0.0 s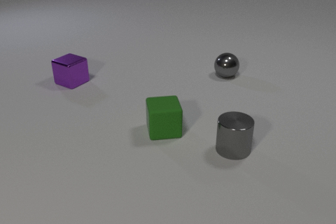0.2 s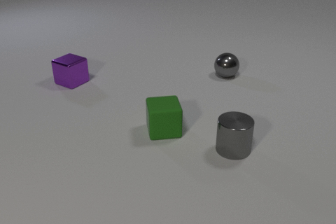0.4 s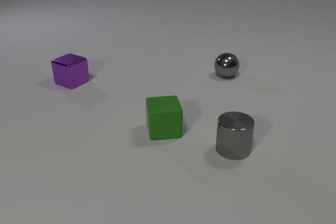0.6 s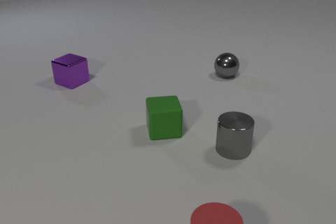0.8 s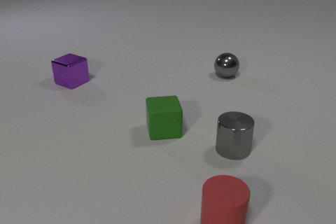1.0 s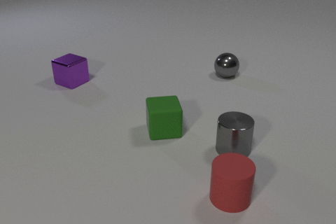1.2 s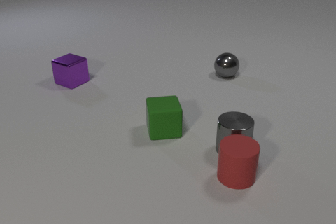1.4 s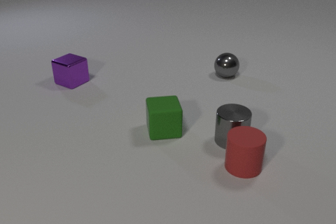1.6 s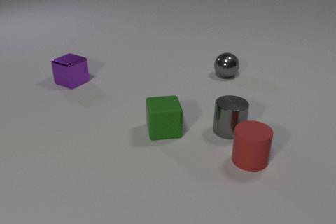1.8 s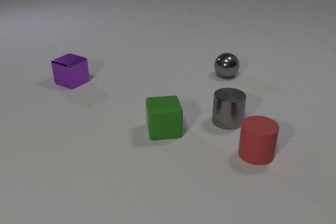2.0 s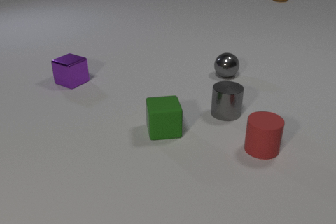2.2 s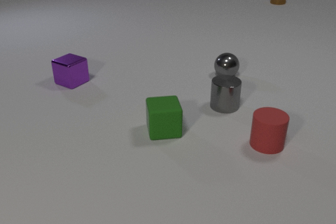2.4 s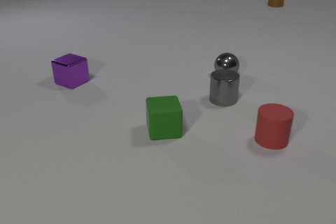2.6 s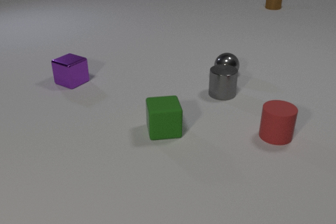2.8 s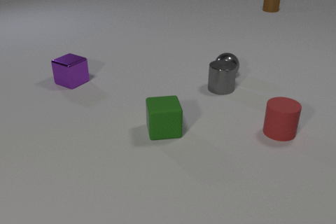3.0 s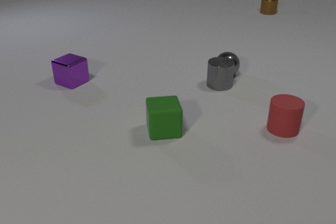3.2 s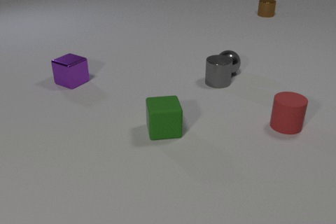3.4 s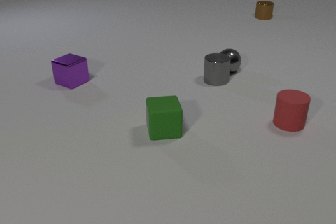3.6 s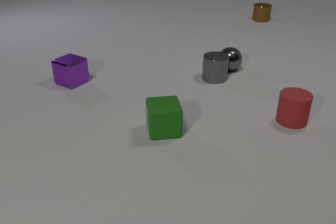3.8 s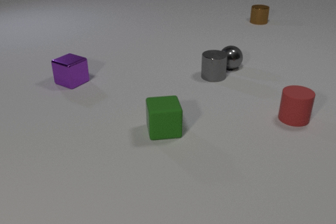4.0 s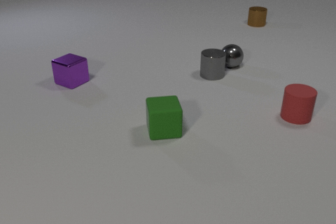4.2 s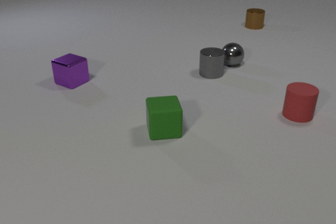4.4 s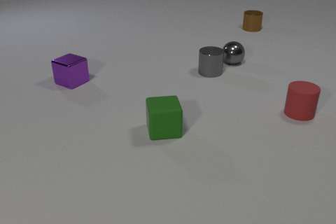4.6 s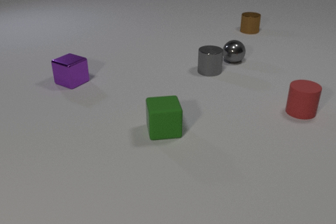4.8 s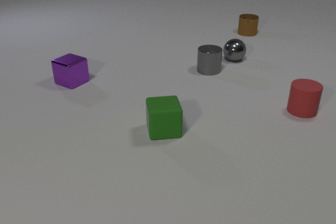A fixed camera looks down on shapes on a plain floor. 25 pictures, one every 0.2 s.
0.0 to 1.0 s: The red rubber cylinder comes in at the bottom edge, slides away from the camera.
1.0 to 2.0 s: The red rubber cylinder slides away from the camera. The gray metal cylinder slides away from the camera. The brown metal cylinder comes in at the top edge, slides toward the camera. The red rubber cylinder and the gray metal cylinder collide.
2.0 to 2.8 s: The red rubber cylinder slides away from the camera and to the right. The gray metal cylinder slides away from the camera. The brown metal cylinder slides toward the camera.
2.8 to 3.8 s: The red rubber cylinder slides away from the camera and to the right. The gray metal cylinder slides away from the camera. The gray metal sphere rolls away from the camera. The brown metal cylinder slides toward the camera. The gray metal cylinder and the gray metal sphere collide.
3.8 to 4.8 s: The red rubber cylinder slides away from the camera. The gray metal cylinder slides away from the camera. The gray metal sphere rolls away from the camera. The brown metal cylinder slides toward the camera.
What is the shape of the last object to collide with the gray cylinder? sphere.
What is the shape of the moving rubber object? cylinder.
What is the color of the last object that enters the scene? brown.
